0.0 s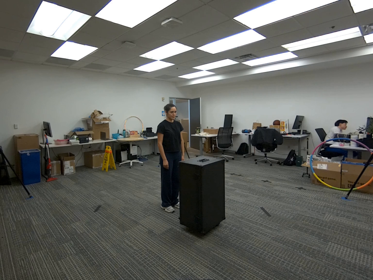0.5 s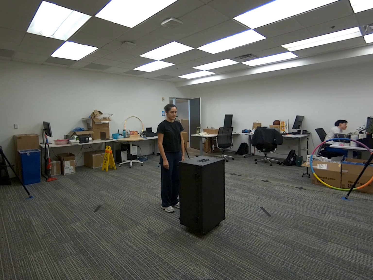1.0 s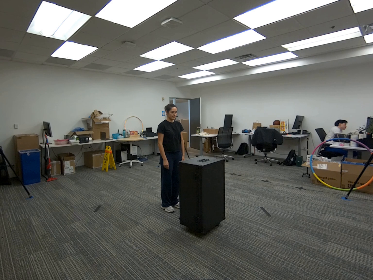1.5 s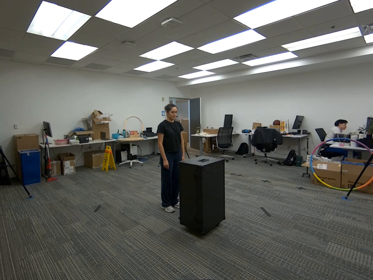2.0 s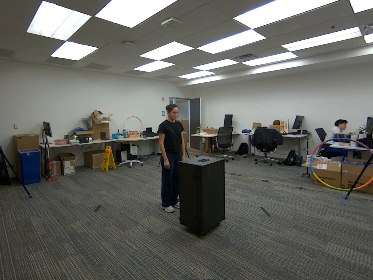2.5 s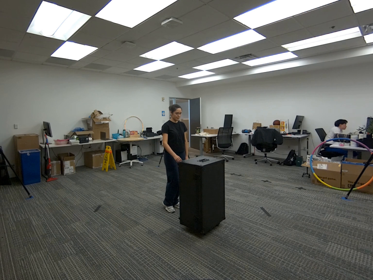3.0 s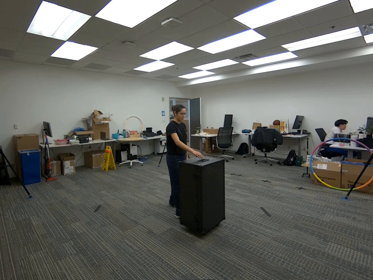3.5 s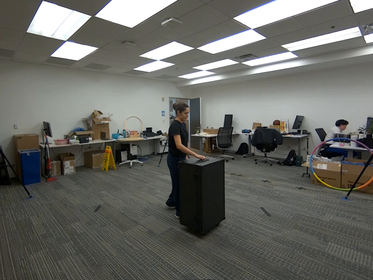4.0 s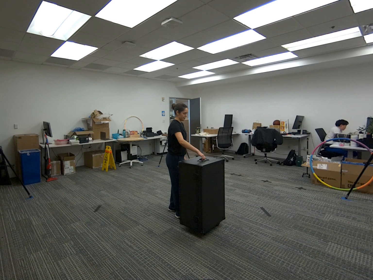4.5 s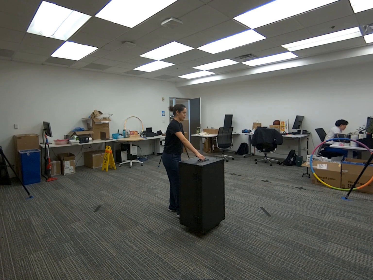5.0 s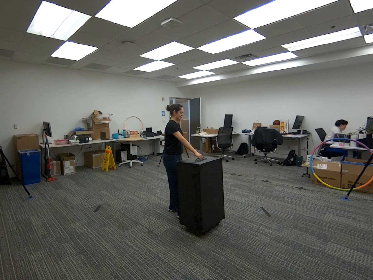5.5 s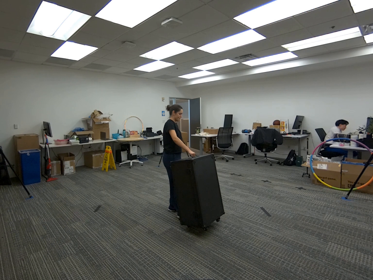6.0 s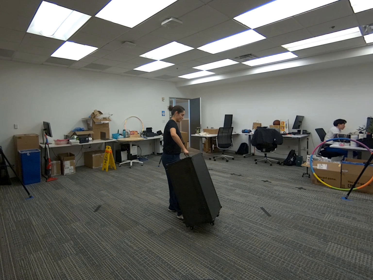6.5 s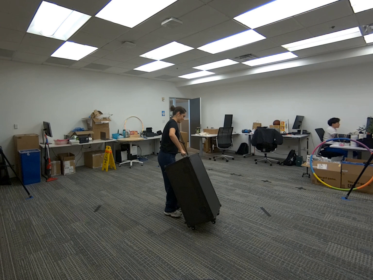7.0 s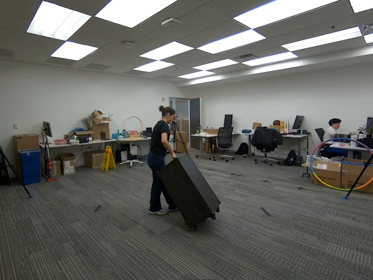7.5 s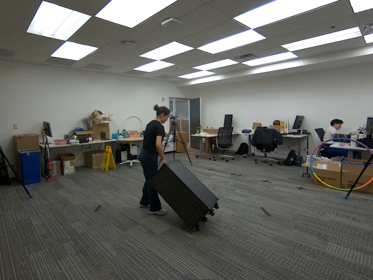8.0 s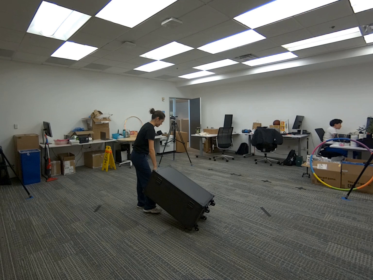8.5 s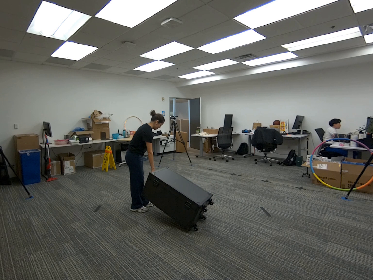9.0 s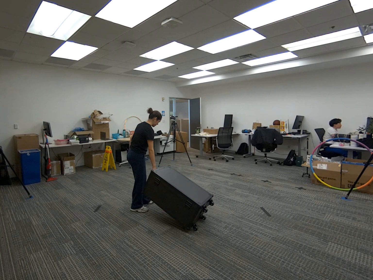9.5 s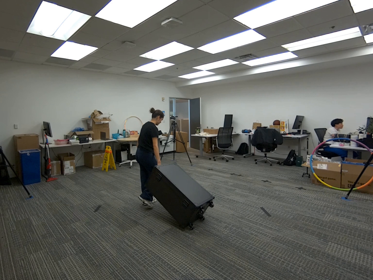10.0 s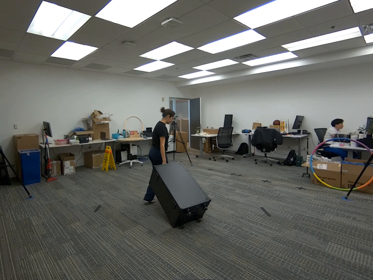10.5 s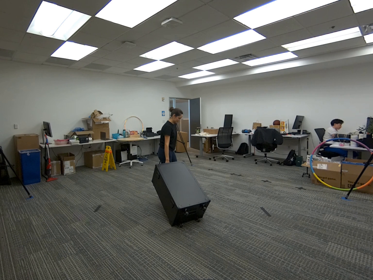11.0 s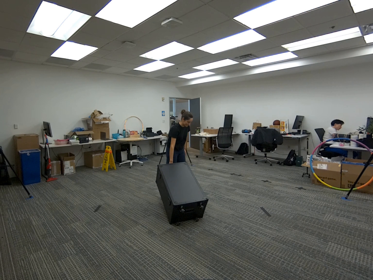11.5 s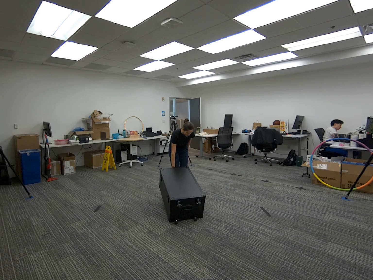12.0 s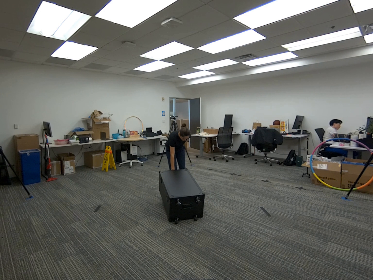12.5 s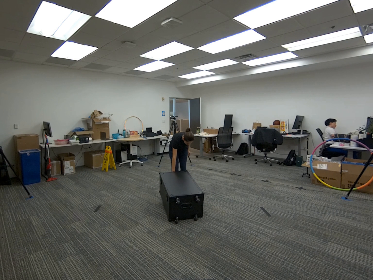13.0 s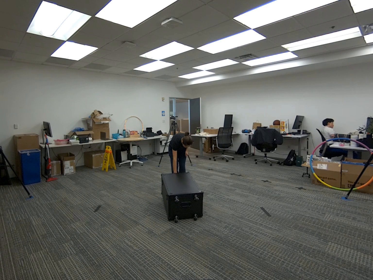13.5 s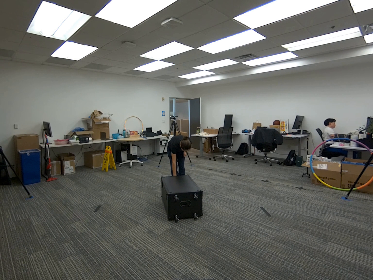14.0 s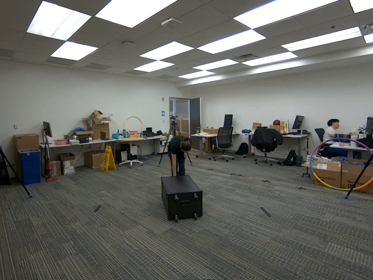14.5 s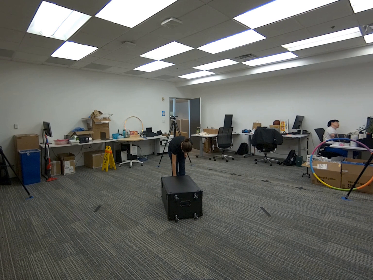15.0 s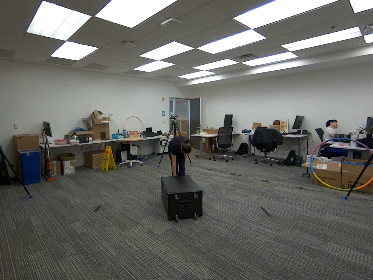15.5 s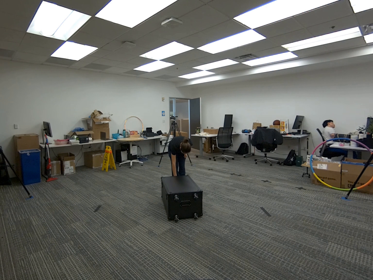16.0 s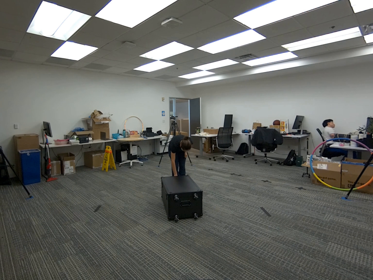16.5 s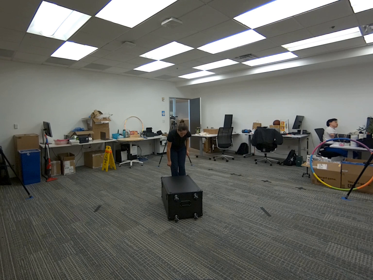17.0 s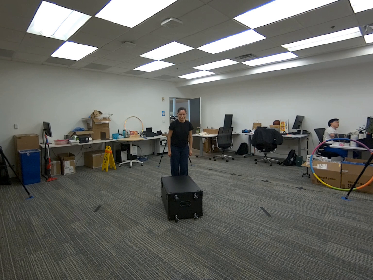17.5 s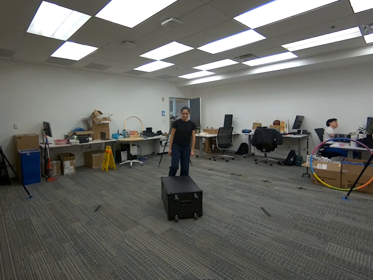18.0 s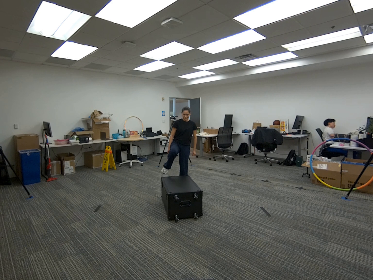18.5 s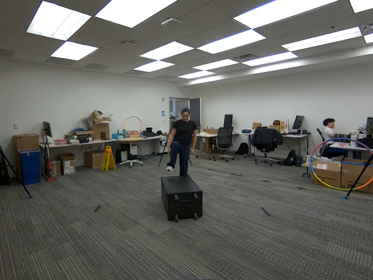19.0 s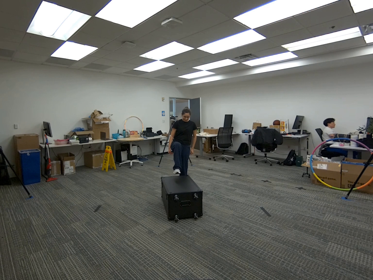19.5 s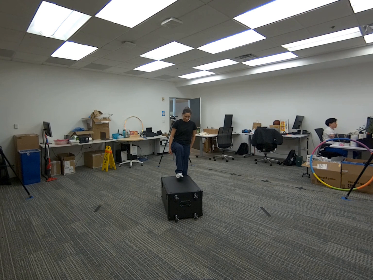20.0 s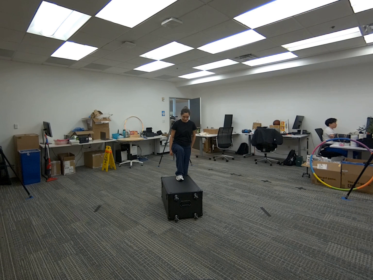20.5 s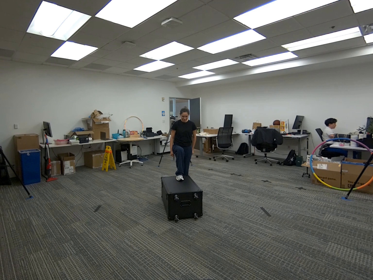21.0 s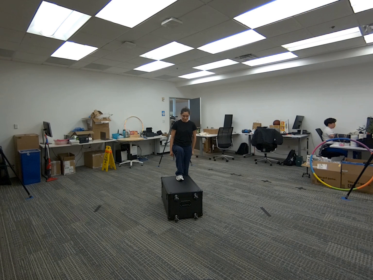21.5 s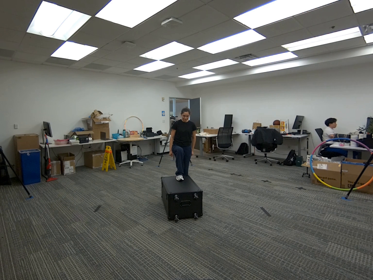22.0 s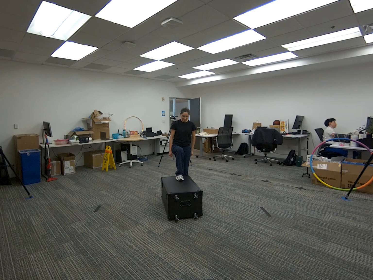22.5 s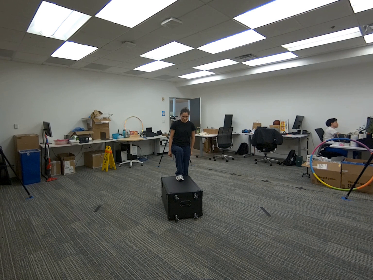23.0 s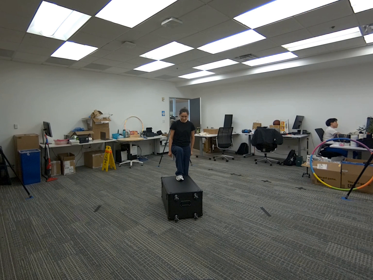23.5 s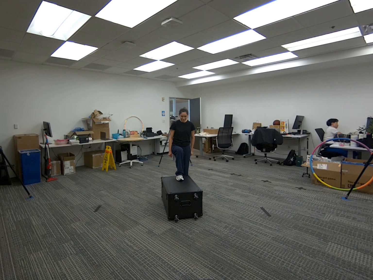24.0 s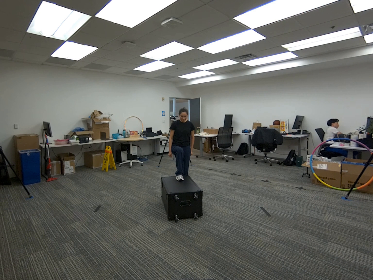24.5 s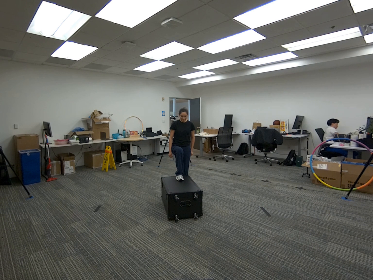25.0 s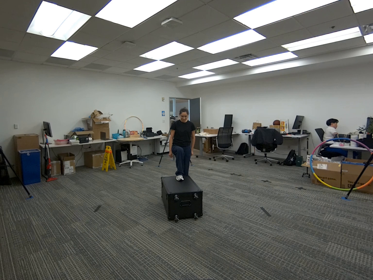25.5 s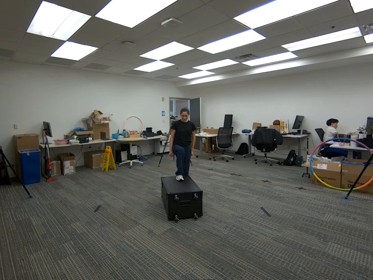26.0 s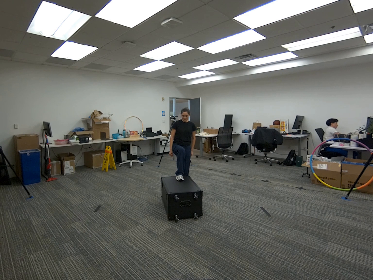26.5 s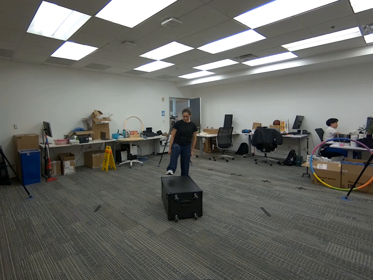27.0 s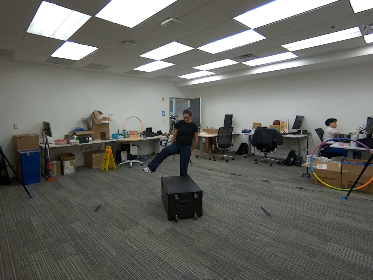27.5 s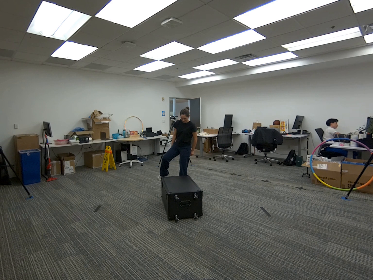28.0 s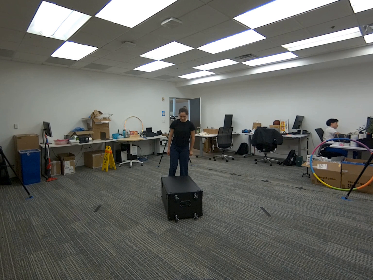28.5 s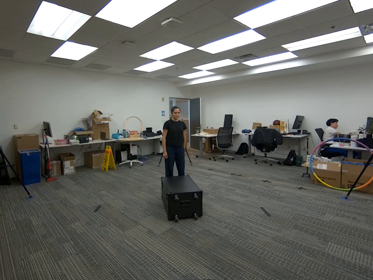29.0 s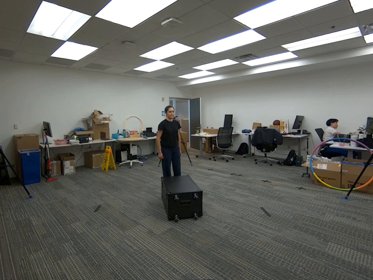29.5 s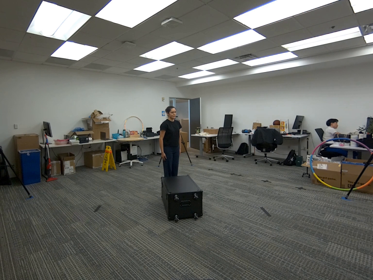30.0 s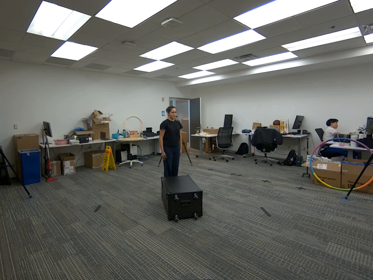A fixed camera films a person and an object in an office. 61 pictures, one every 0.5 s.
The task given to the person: Walk over to the G1 Box and place the box on its side and proceed to step onto the box using only one foot. Step down when done.
